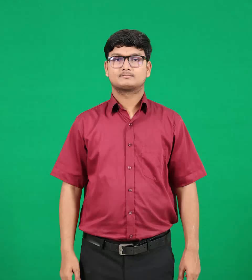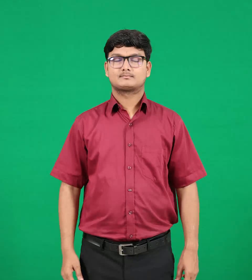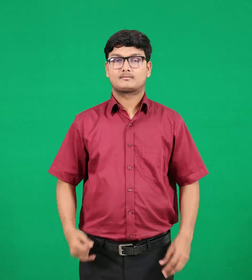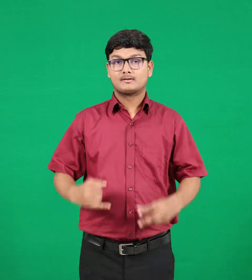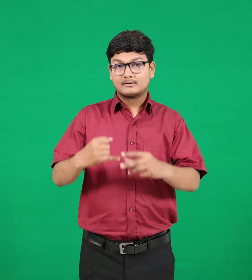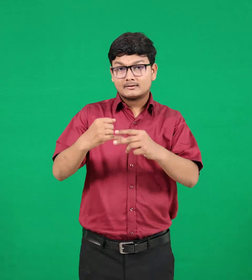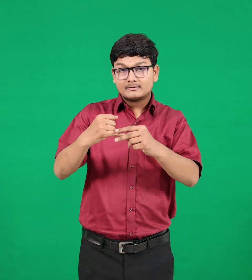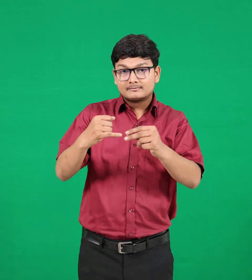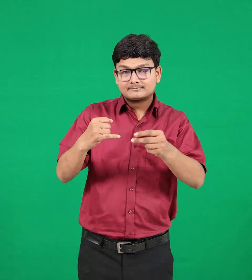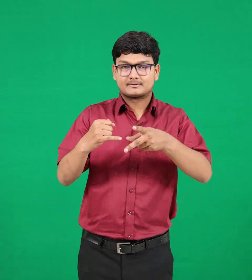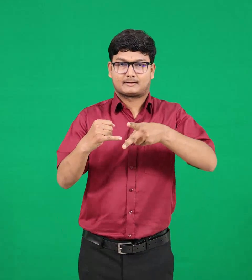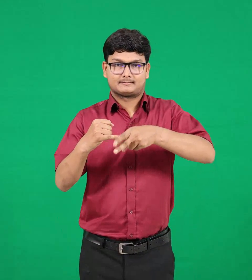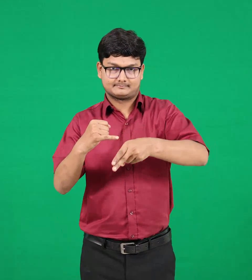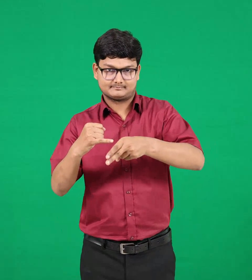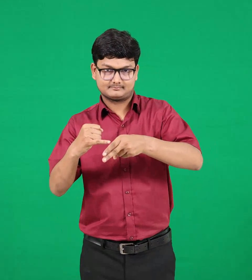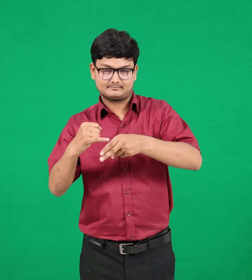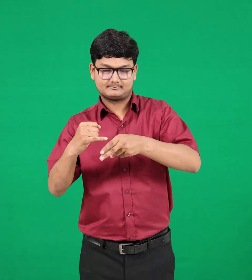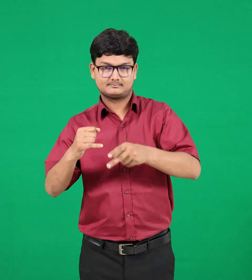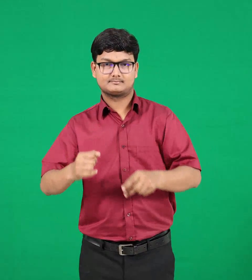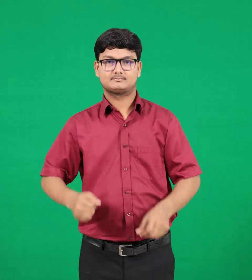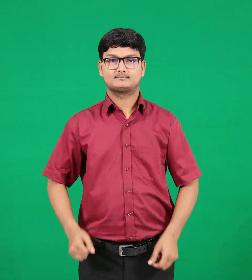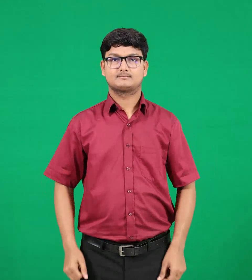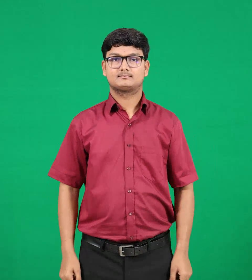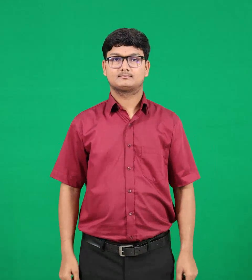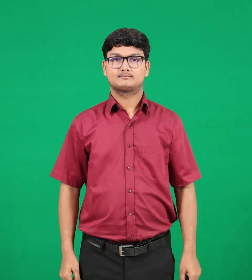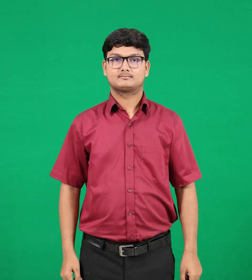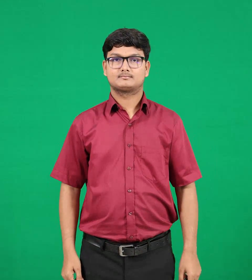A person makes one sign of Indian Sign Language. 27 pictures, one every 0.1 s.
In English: circumcise
